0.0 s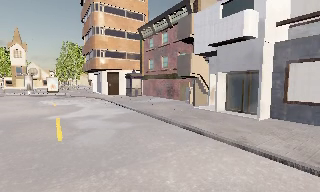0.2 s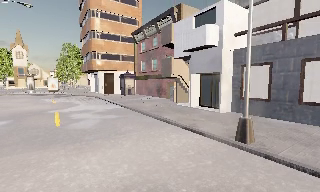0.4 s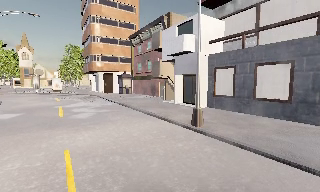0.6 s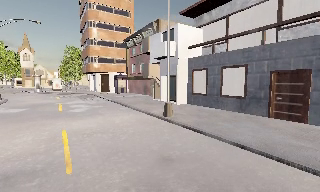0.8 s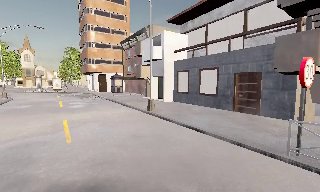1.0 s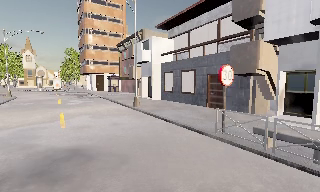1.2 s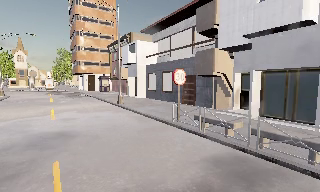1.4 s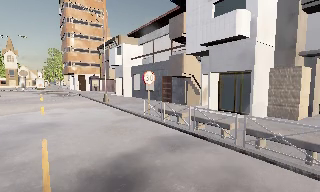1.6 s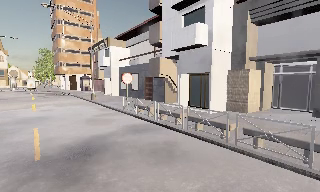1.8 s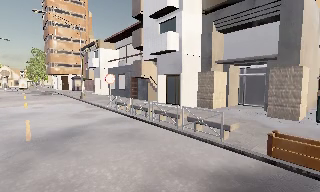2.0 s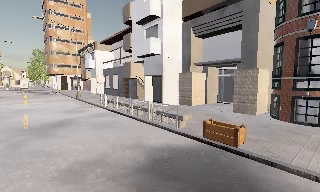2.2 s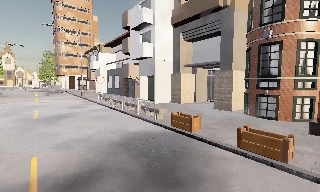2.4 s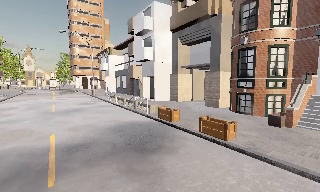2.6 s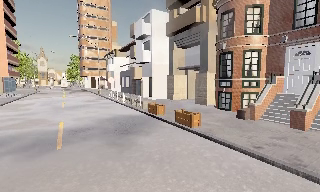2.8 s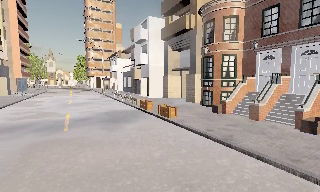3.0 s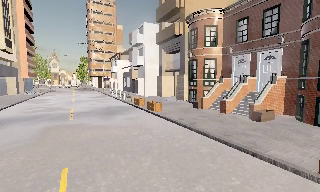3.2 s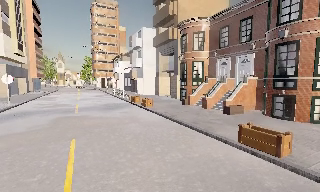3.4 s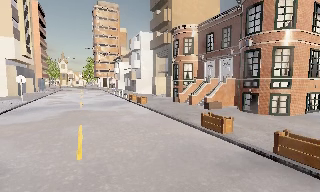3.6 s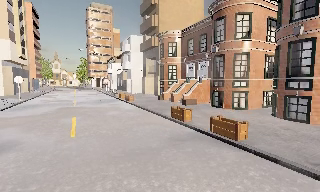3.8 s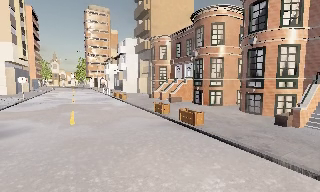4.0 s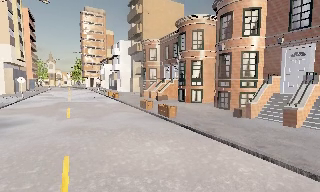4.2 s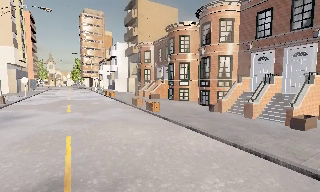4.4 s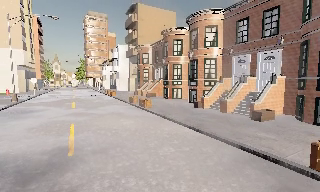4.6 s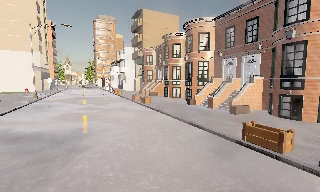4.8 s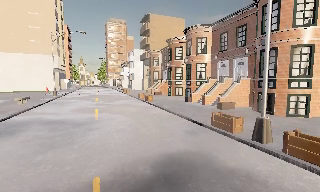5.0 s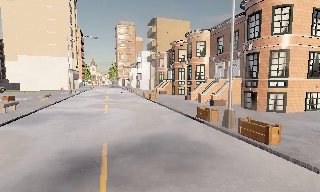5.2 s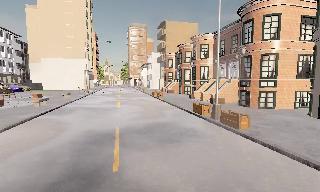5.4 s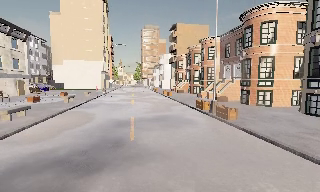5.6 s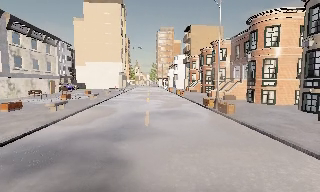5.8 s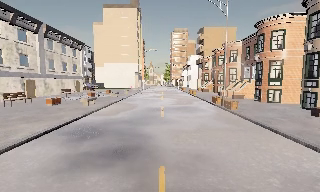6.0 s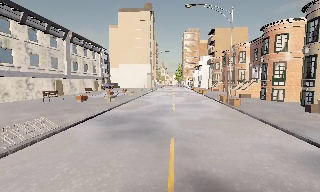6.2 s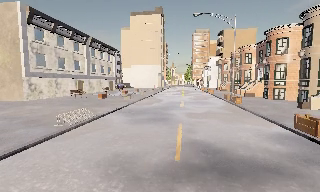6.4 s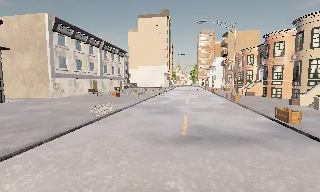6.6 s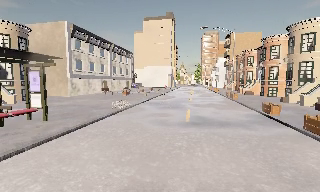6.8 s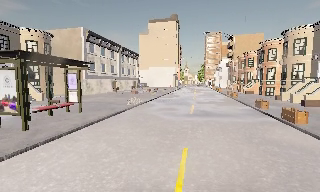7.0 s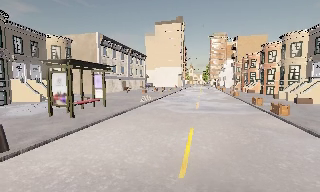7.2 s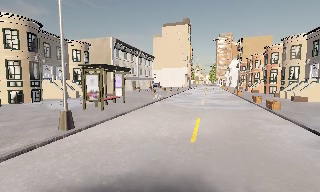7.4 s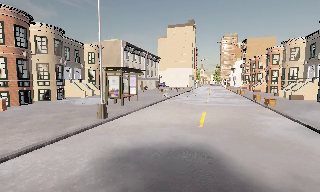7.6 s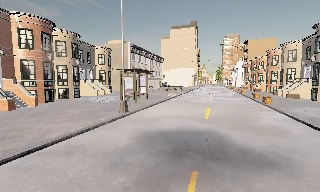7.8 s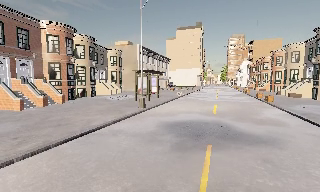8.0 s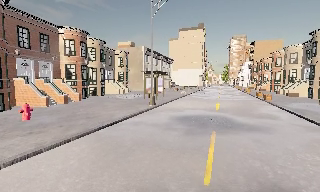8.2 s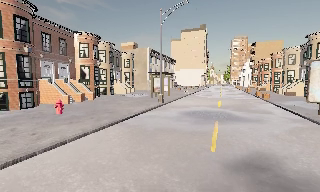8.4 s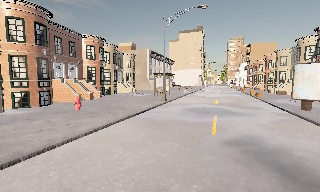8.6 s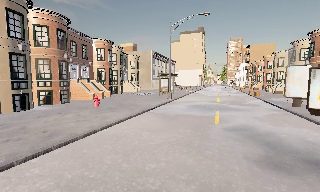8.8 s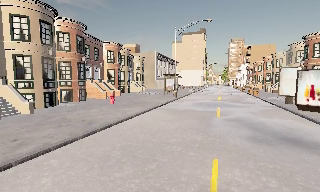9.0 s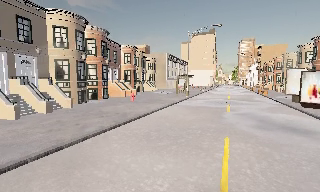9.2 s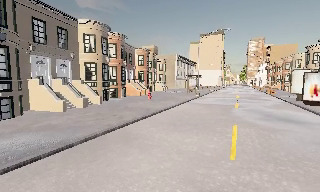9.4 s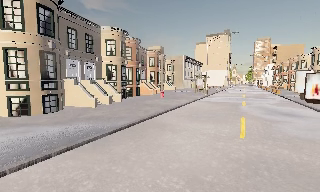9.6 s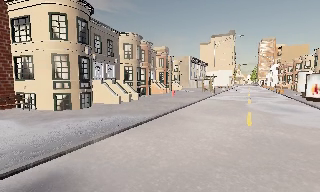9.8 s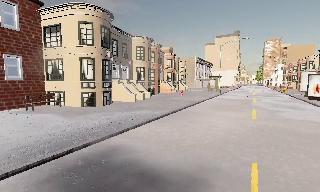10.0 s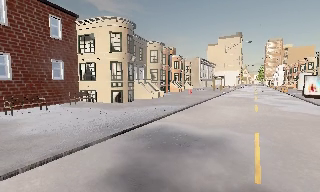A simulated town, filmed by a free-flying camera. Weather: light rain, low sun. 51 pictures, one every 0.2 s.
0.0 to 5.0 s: The camera pans to its left, which is counterclockwise from overhead, by about 15 degrees. It travels backward and to its right, about 45 m, so what stands in front gets smaller.
5.0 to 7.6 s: The scene slides to the right, as the camera pans about 35 degrees to its left. It travels backward, about 25 m.
7.6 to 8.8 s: The camera travels backward and to its left, about 9 m, so what stands in front gets smaller.
8.8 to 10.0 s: The camera pans to its left, which is counterclockwise from overhead, by about 10 degrees. It travels backward and to its left, about 11 m, so what stands in front gets smaller.
The film runs forward here.
